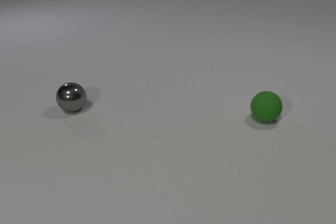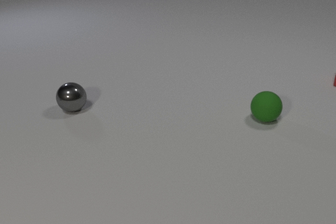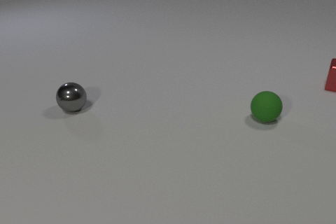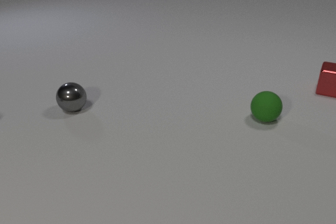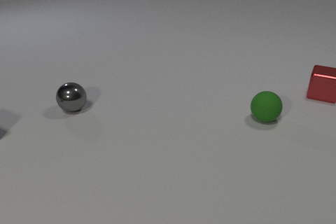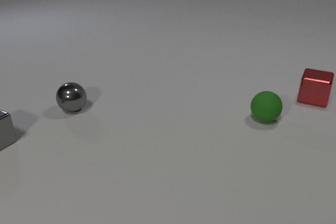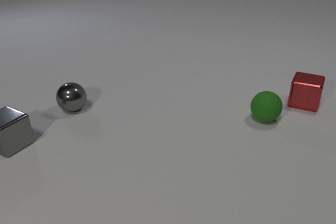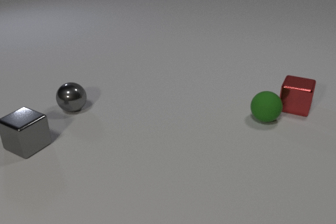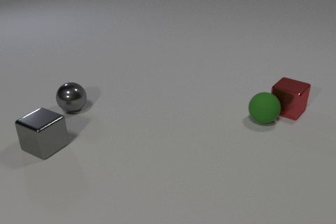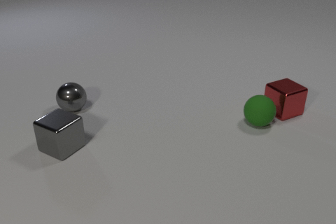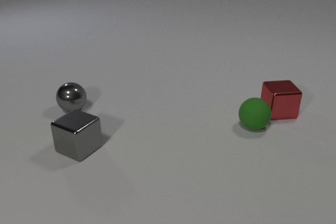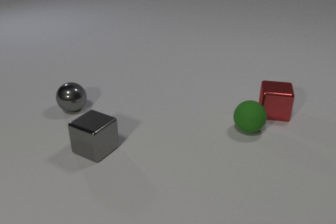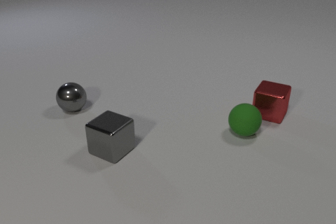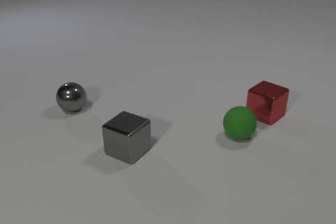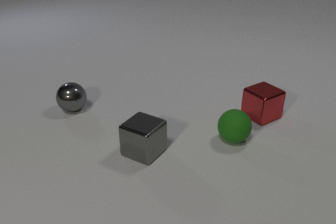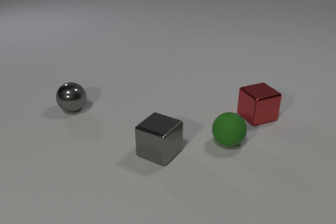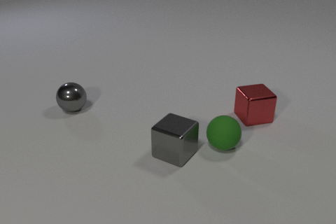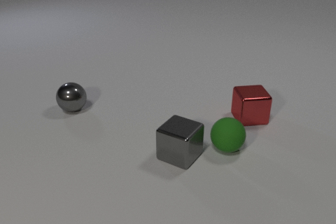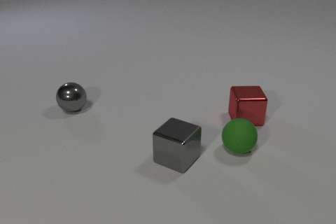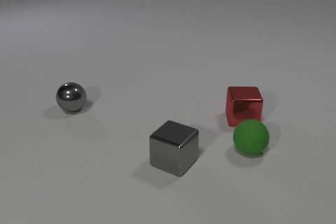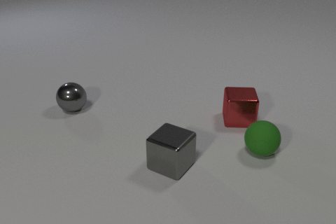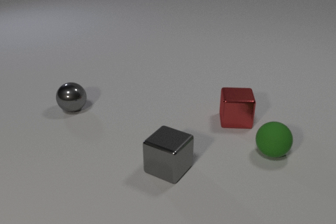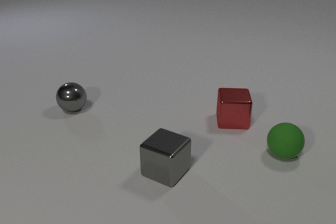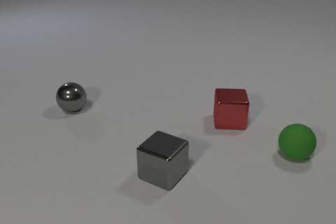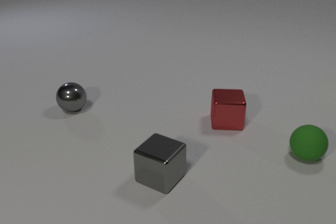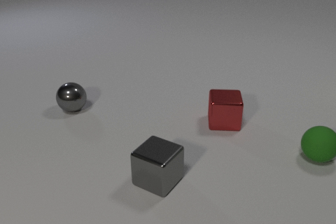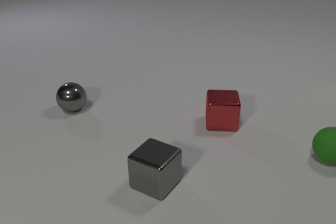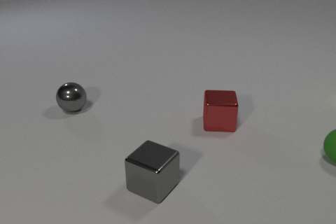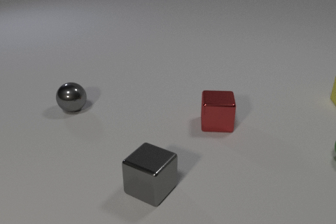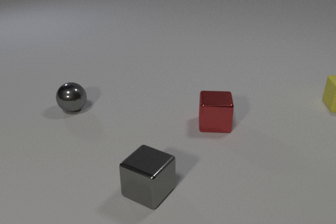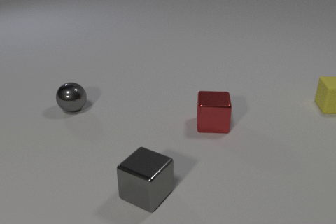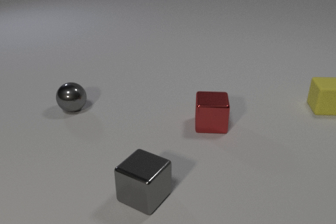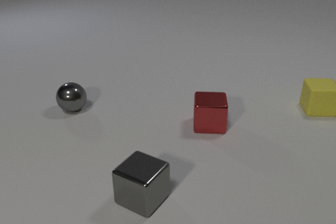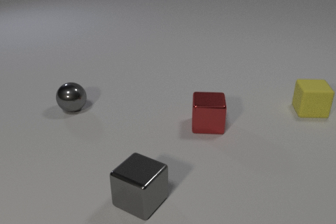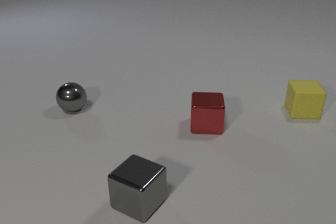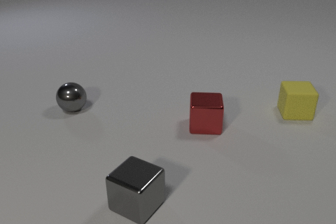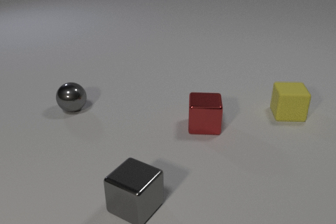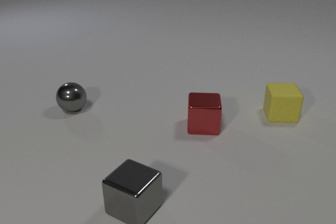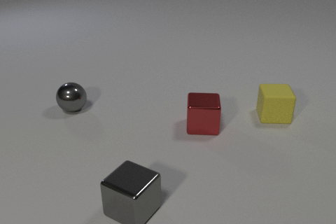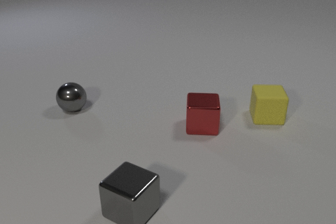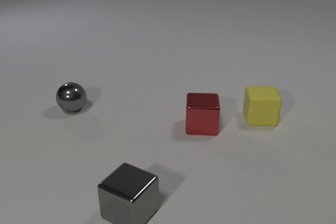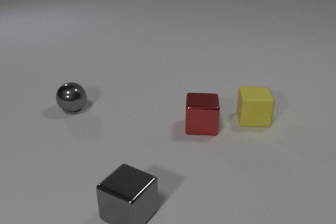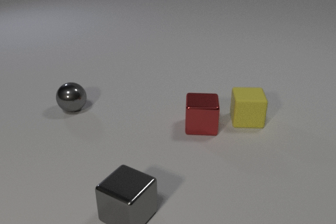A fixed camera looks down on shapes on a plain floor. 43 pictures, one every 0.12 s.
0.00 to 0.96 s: The red metal cube comes in at the right edge, slides toward the camera and to the left. The gray metal cube comes in at the left edge, slides to the right and toward the camera. The red metal cube and the green rubber sphere collide.
0.96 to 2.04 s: The red metal cube slides to the left and toward the camera, spins clockwise seen from above by about 135 degrees, its near face sliding to the left. The green rubber sphere rolls toward the camera and to the left. The gray metal cube slides to the right. The green rubber sphere and the gray metal cube collide.
2.04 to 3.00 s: The red metal cube slides to the left and toward the camera. The green rubber sphere rolls to the right. The gray metal cube slides toward the camera and to the left.
3.00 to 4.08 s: The red metal cube slides to the left and toward the camera. The green rubber sphere rolls to the right, leaves at the right edge. The yellow rubber cube comes in at the right edge, slides to the left and toward the camera. The gray metal cube slides toward the camera and to the left.
4.08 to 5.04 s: The yellow rubber cube slides to the left and toward the camera. The gray metal cube slides toward the camera and to the left.
What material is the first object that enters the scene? metal.
How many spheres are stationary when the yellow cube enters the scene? 1.
How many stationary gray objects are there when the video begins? 1.
